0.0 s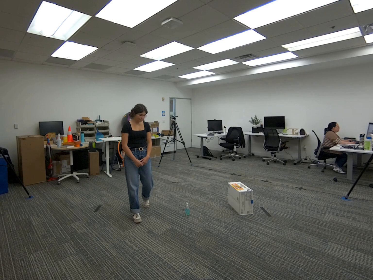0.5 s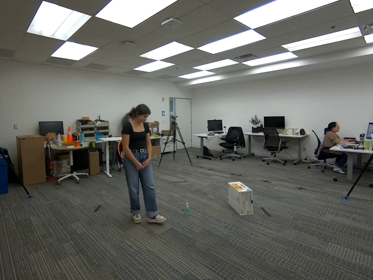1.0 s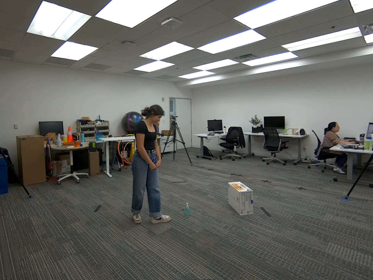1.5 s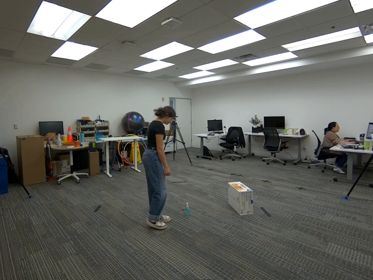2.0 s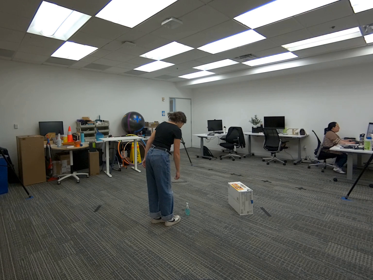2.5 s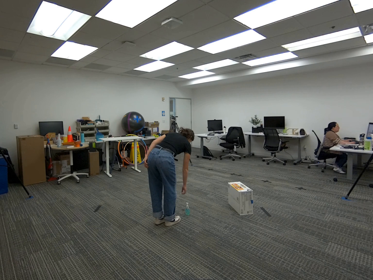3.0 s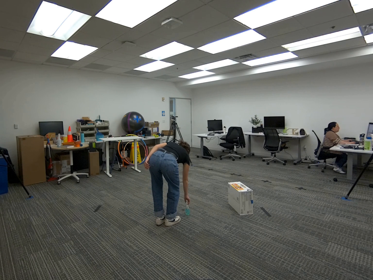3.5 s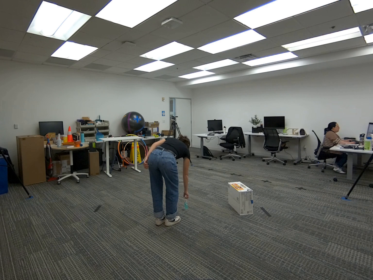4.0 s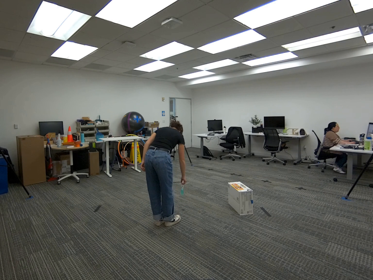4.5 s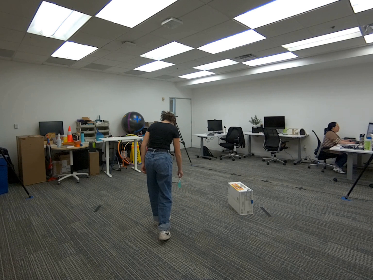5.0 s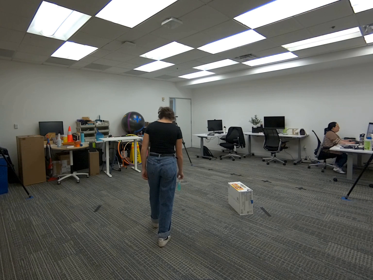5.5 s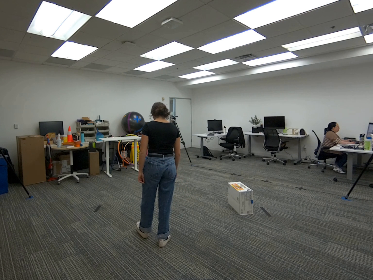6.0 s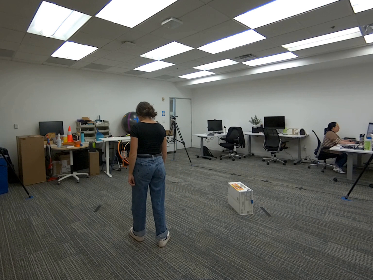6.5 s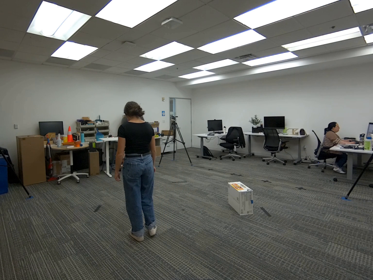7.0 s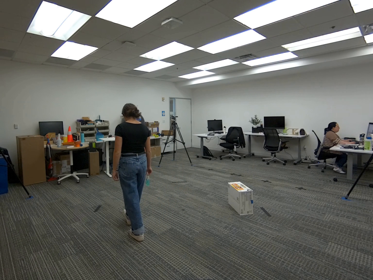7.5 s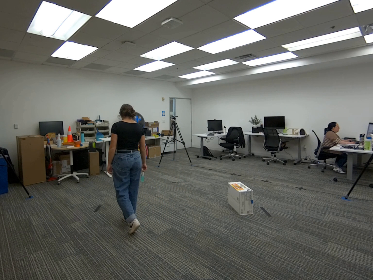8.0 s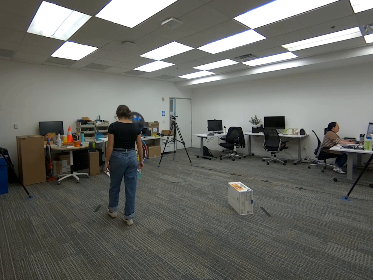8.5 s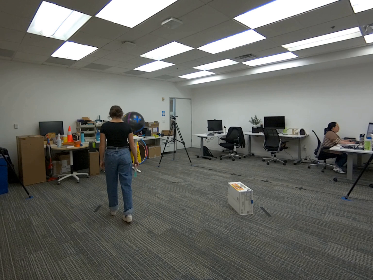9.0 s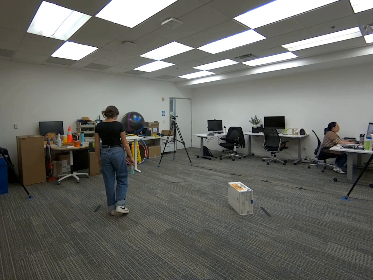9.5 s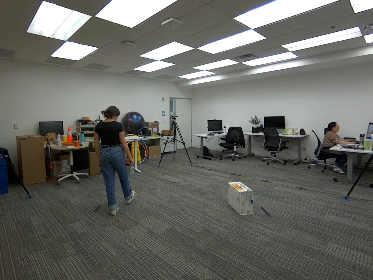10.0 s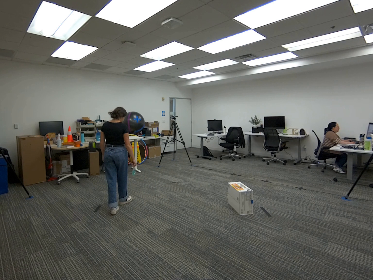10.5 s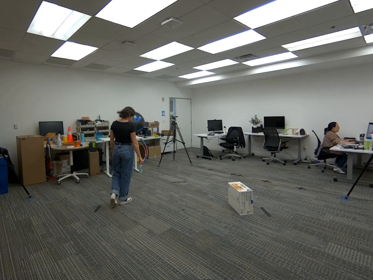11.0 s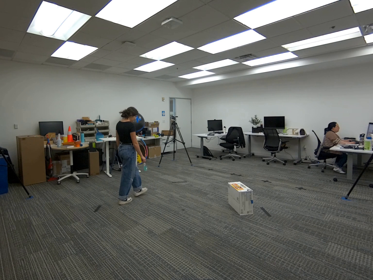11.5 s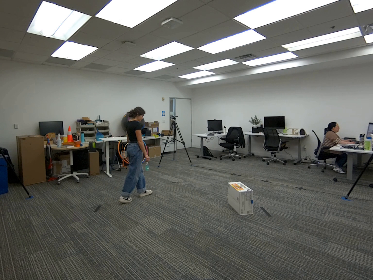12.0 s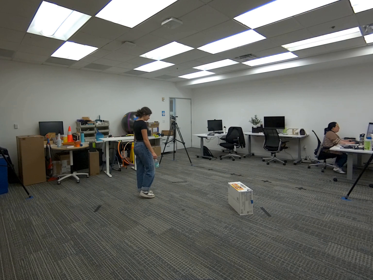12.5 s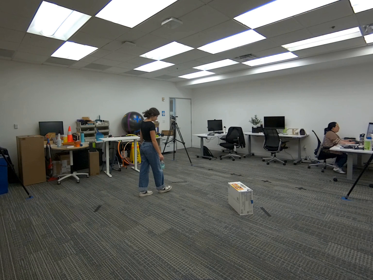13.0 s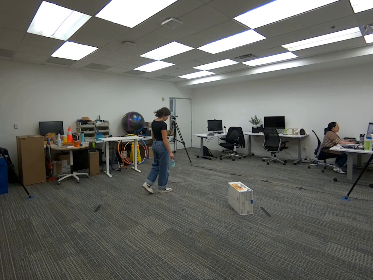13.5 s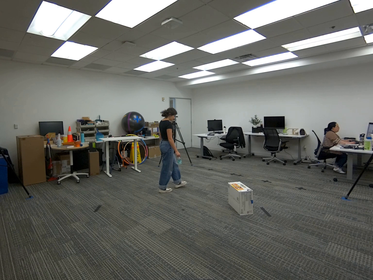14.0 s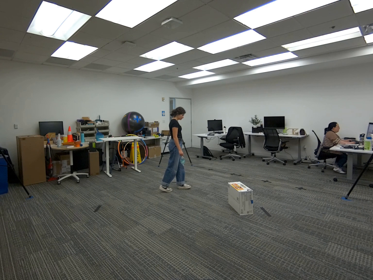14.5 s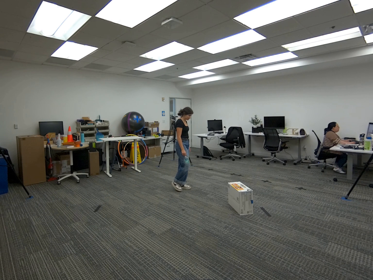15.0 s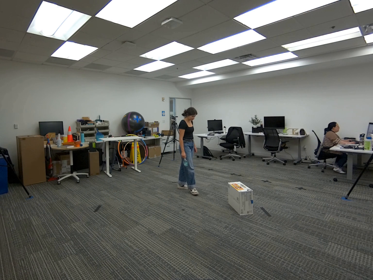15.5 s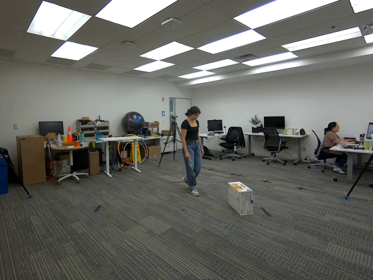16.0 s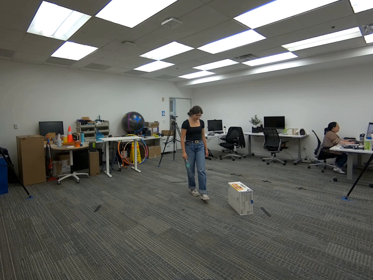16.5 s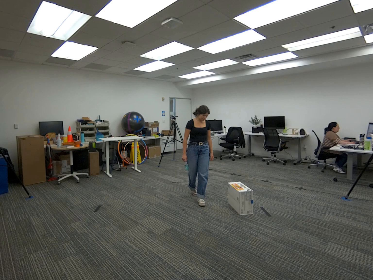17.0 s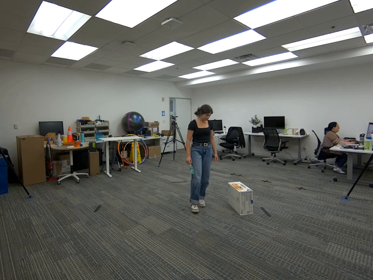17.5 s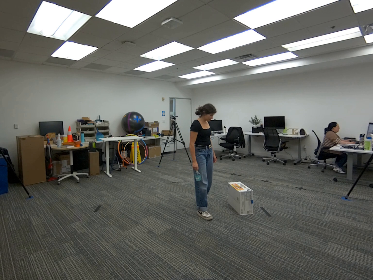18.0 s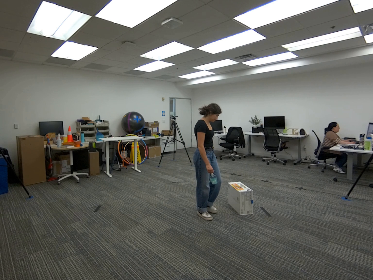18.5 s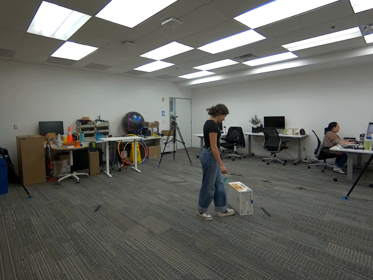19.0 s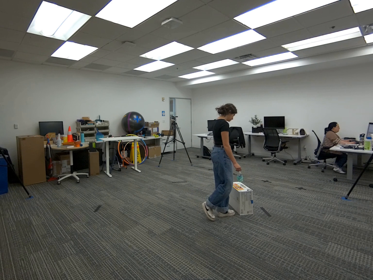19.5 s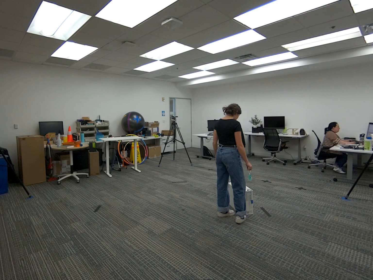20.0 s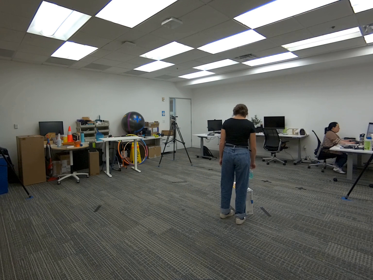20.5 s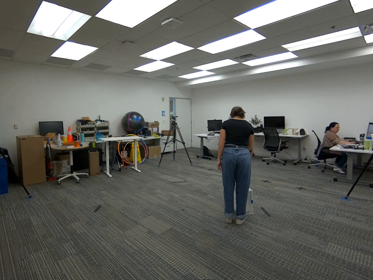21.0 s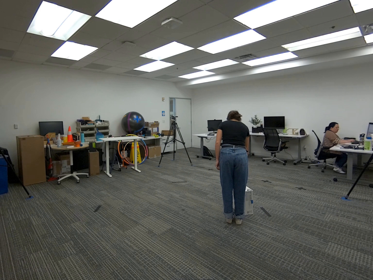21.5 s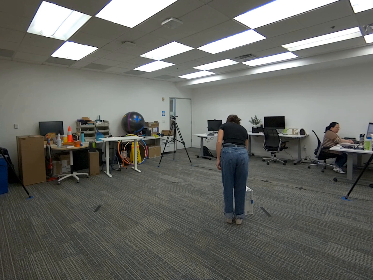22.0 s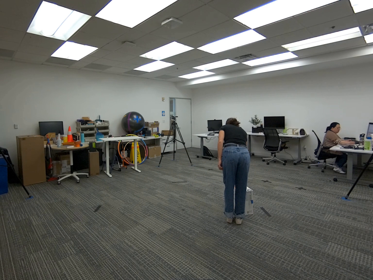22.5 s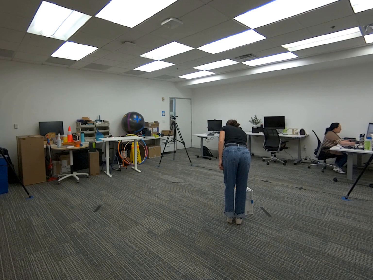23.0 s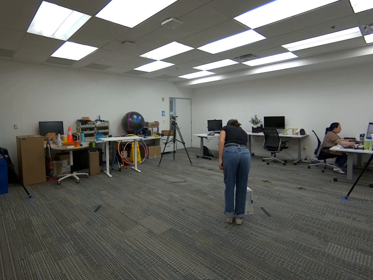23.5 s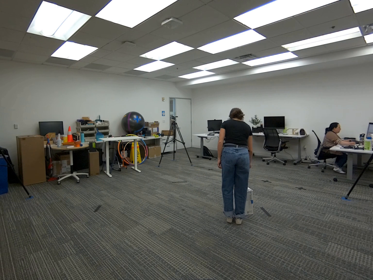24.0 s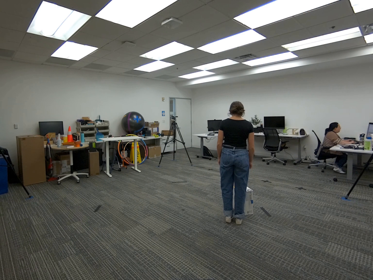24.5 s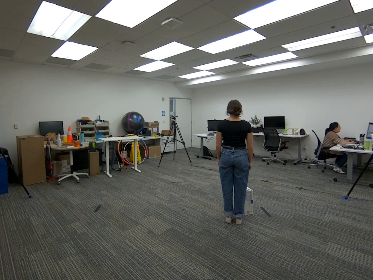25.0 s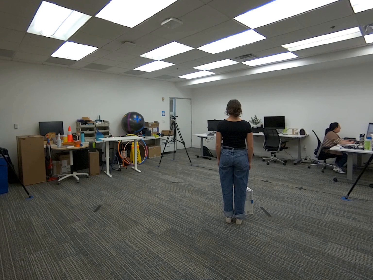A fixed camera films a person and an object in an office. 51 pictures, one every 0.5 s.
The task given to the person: Walk to the hand soap on the ground, pick the soap with your right hand and place it on top of the snack box.
